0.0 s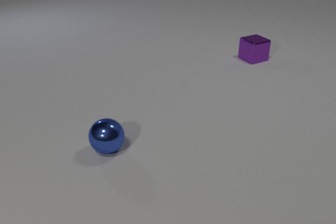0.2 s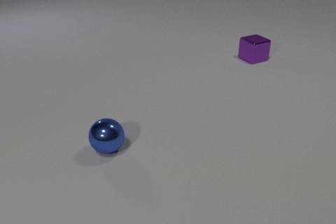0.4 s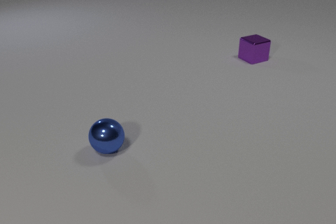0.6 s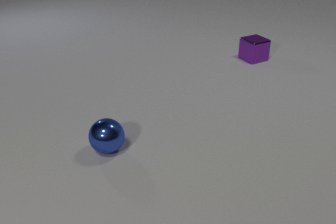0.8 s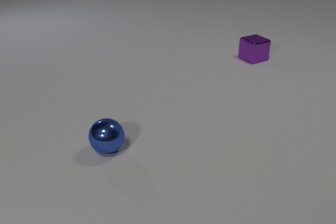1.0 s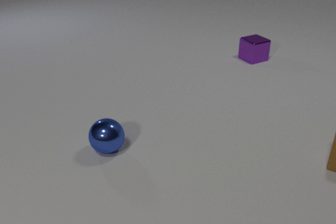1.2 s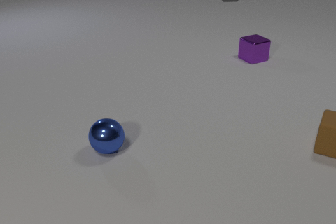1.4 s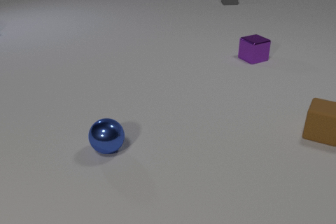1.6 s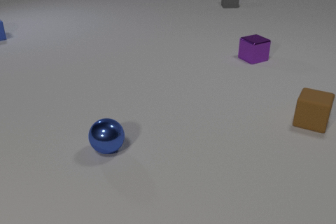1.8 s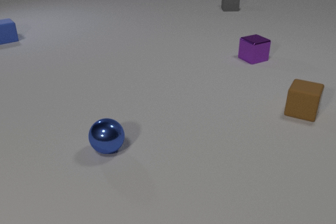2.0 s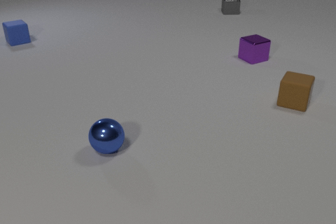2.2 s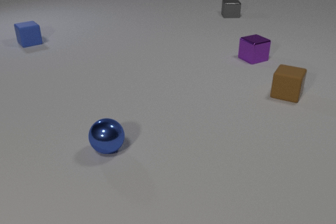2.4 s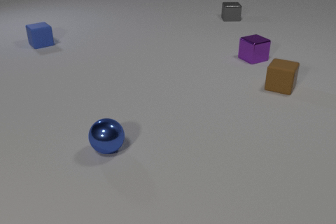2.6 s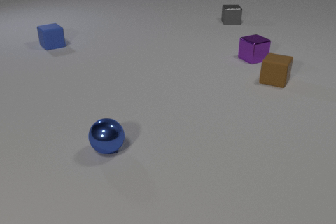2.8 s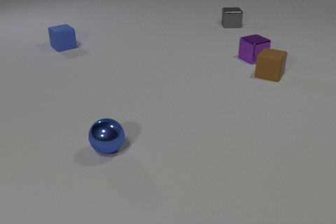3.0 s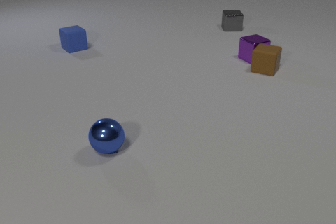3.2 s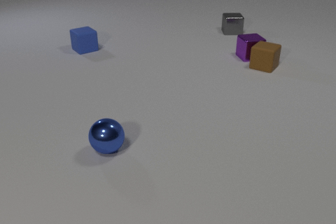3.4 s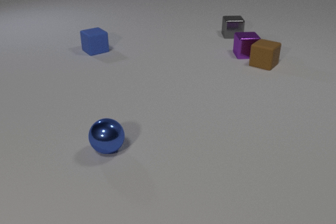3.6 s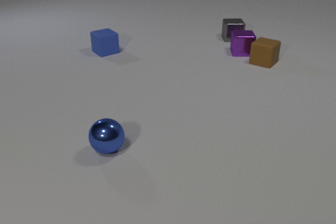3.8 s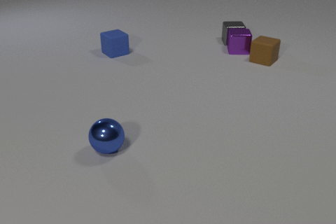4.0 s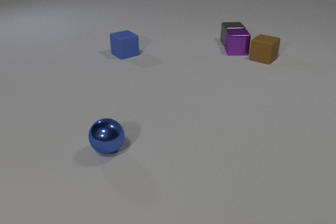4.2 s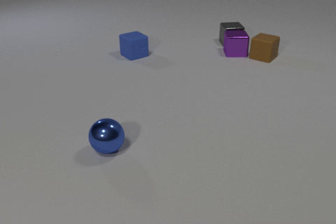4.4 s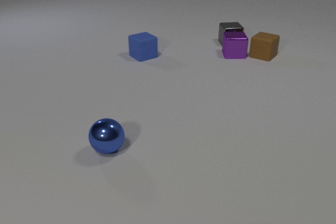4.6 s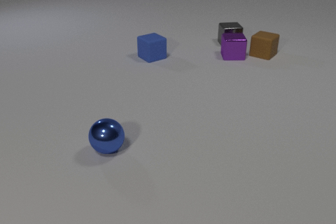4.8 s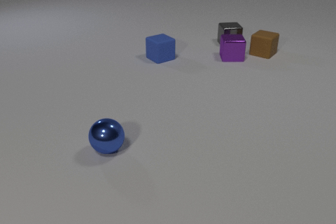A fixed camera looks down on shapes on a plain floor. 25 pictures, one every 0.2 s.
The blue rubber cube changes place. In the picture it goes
to the right.
The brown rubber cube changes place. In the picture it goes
away from the camera.
0.0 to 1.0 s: The brown rubber cube comes in at the right edge, slides away from the camera and to the left. The gray metal cube comes in at the top edge, slides toward the camera.
1.0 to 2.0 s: The brown rubber cube slides away from the camera and to the left. The gray metal cube slides toward the camera. The blue rubber cube comes in at the left edge, slides to the right and toward the camera.
2.0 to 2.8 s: The brown rubber cube slides away from the camera and to the left. The gray metal cube slides toward the camera. The blue rubber cube slides to the right and toward the camera.
2.8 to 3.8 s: The brown rubber cube slides away from the camera. The purple metal cube slides away from the camera and to the left, spins so that its near face slides to the left, clockwise seen from above. The gray metal cube slides toward the camera. The blue rubber cube slides to the right and toward the camera. The brown rubber cube and the purple metal cube collide.
3.8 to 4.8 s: The brown rubber cube slides away from the camera. The purple metal cube slides toward the camera. The gray metal cube slides toward the camera. The blue rubber cube slides to the right. The purple metal cube and the gray metal cube collide.
How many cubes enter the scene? 3.
What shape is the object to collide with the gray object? cube.
Are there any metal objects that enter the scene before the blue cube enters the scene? yes.
